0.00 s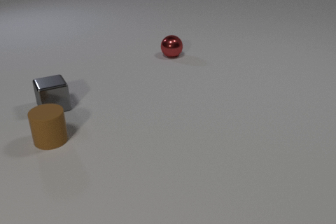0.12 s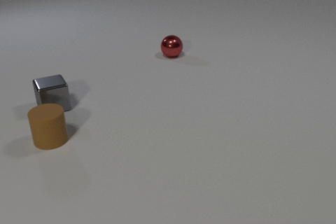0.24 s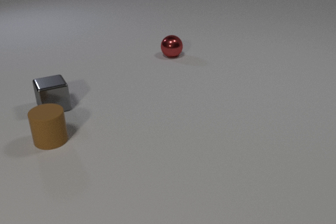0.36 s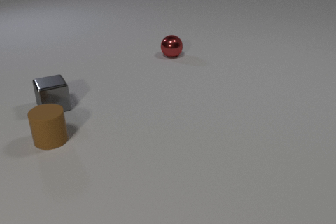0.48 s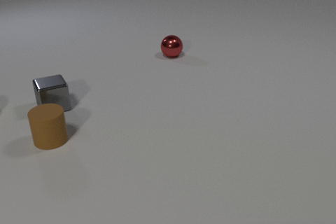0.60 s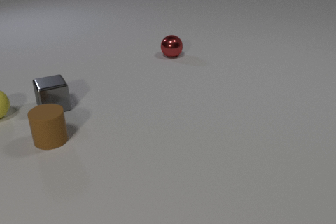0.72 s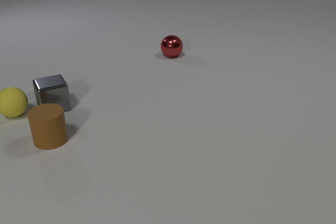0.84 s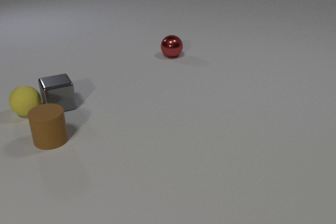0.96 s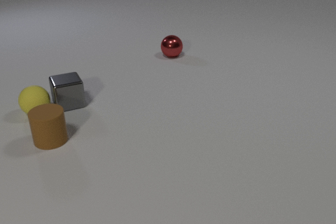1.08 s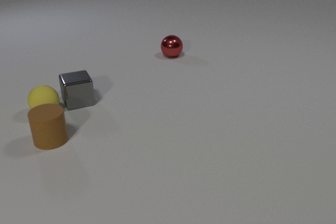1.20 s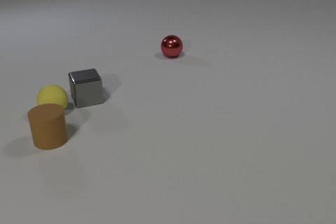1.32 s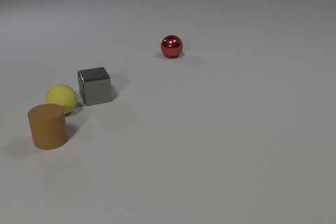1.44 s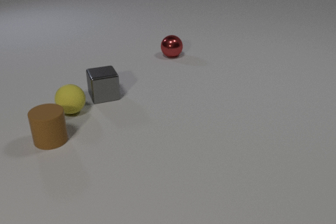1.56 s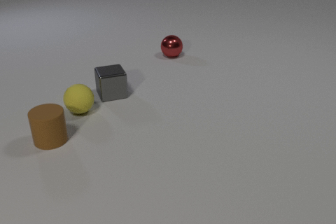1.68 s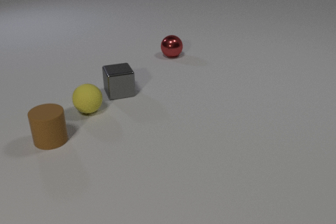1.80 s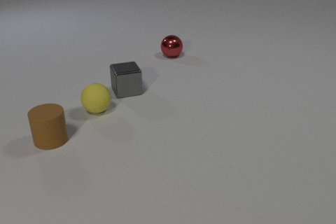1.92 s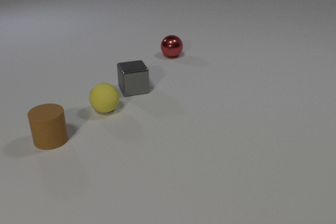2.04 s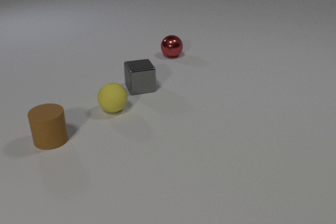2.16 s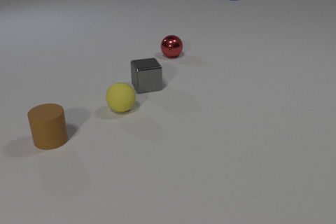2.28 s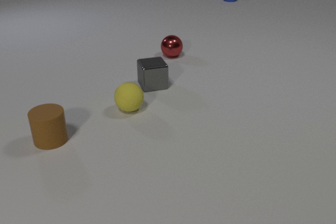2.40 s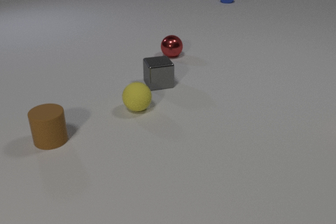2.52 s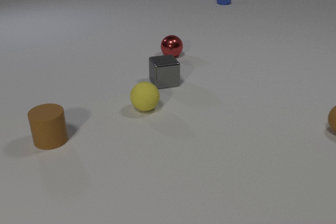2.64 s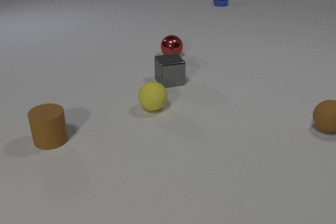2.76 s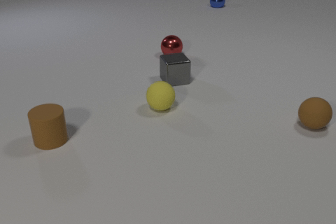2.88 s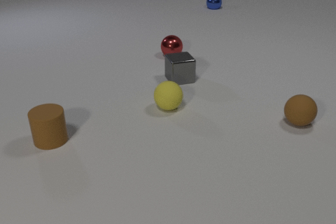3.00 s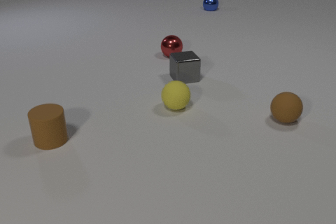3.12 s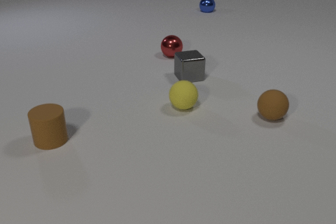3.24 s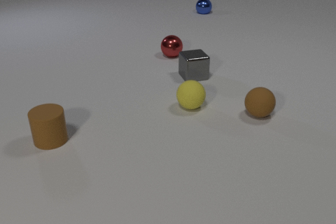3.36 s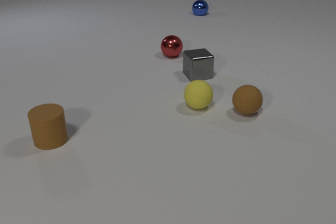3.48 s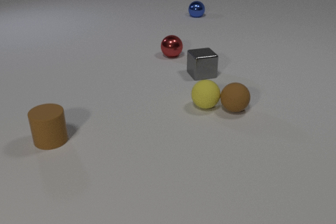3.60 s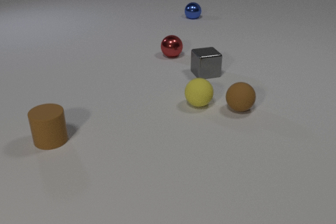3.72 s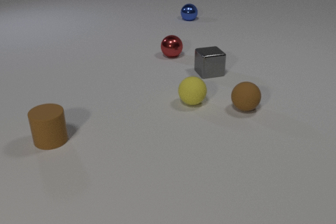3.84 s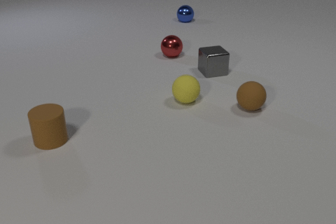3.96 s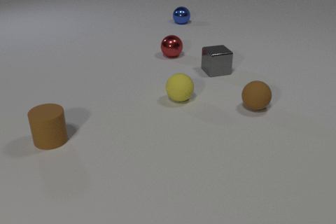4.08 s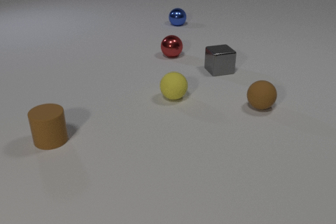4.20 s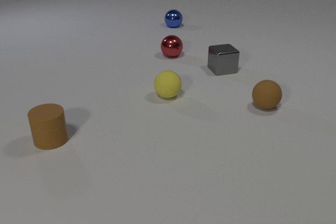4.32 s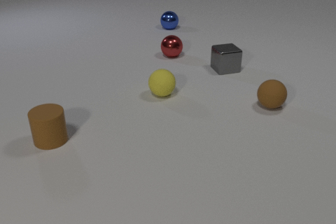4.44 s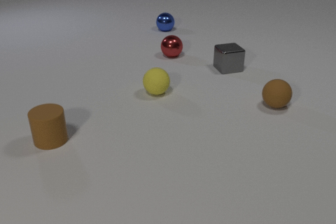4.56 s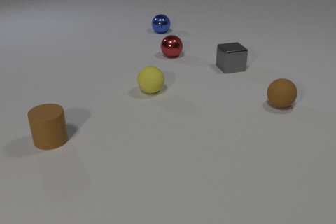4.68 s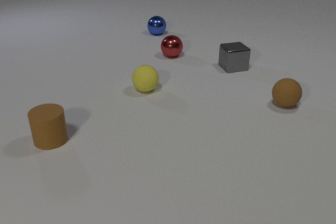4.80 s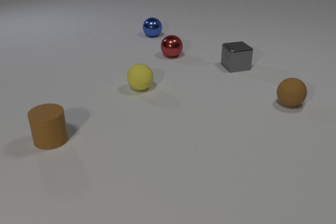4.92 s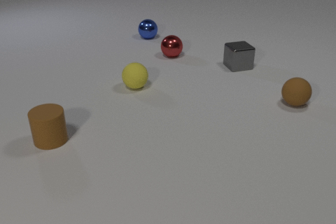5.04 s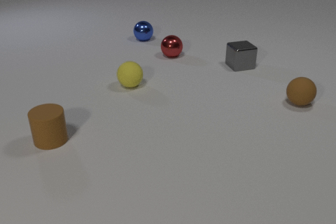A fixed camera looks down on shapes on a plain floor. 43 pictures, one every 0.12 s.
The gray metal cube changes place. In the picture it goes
to the right.
The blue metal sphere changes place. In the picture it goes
toward the camera.
0.00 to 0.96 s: The yellow rubber sphere comes in at the left edge, rolls to the right. The gray metal cube slides to the right. The yellow rubber sphere and the gray metal cube collide.
0.96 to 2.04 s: The yellow rubber sphere rolls to the right. The gray metal cube slides to the right. The blue metal sphere comes in at the top edge.
2.04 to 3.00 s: The yellow rubber sphere rolls to the right. The gray metal cube slides to the right and away from the camera. The brown rubber sphere comes in at the right edge, rolls to the left. The blue metal sphere rolls toward the camera and to the left.
3.00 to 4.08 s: The yellow rubber sphere rolls away from the camera. The gray metal cube slides to the right and away from the camera. The brown rubber sphere rolls to the left and away from the camera. The blue metal sphere rolls toward the camera and to the left. The yellow rubber sphere and the brown rubber sphere collide.
4.08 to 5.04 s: The yellow rubber sphere rolls to the left and away from the camera. The gray metal cube slides to the right and away from the camera. The brown rubber sphere rolls to the right and away from the camera. The blue metal sphere rolls toward the camera and to the left.
What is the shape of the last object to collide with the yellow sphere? sphere.
How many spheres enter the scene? 3.
What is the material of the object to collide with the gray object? rubber.
